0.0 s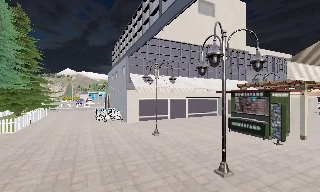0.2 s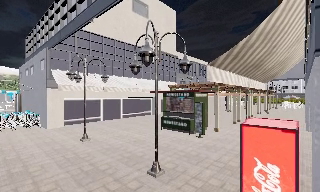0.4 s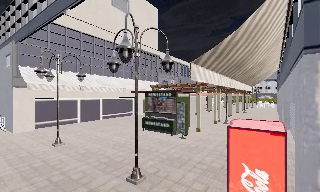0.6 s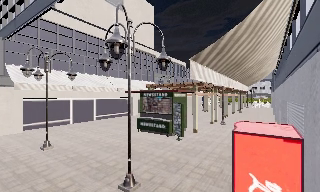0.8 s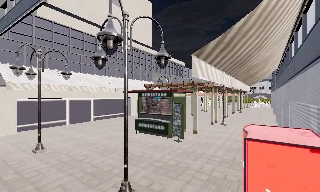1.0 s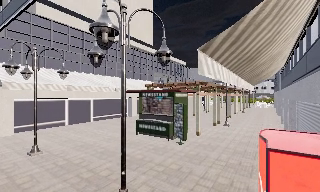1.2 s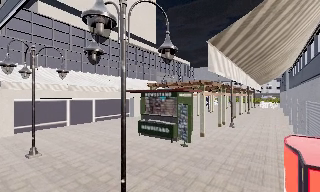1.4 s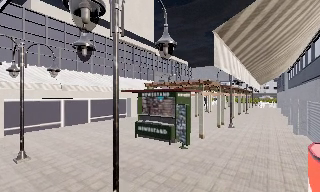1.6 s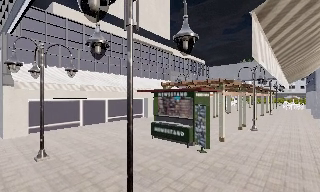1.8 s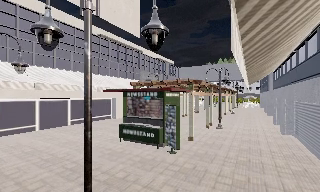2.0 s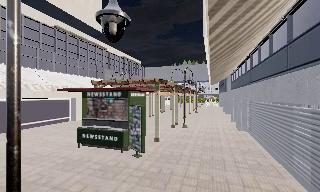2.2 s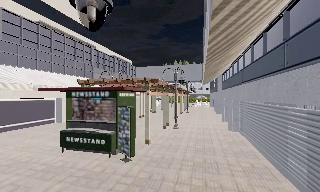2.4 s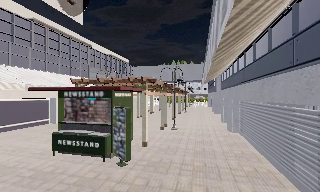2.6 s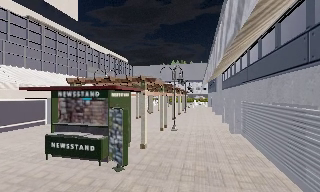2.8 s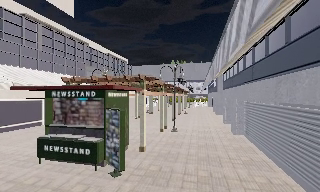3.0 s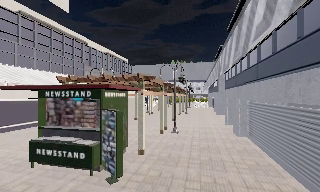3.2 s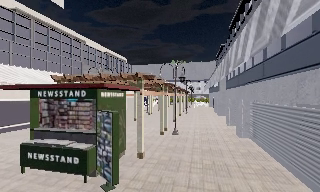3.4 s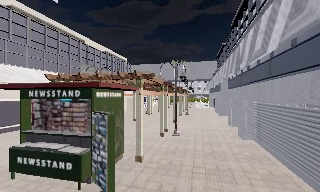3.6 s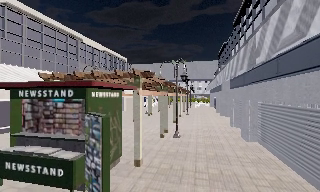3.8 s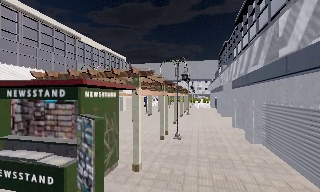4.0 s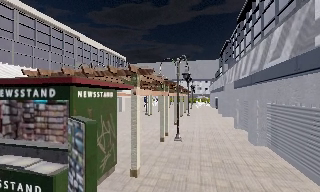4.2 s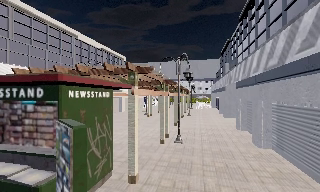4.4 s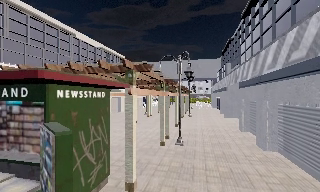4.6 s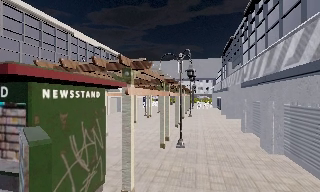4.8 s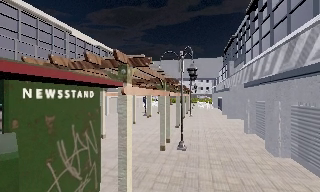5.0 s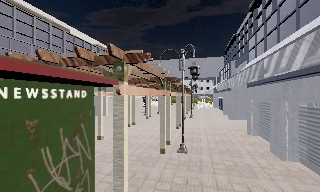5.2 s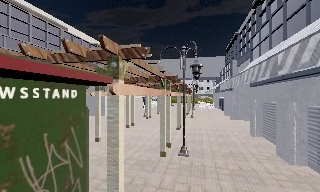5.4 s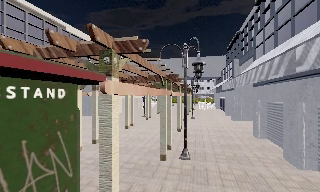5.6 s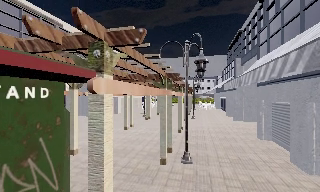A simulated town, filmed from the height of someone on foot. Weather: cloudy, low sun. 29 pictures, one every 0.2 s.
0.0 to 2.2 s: The camera swings to its right by about 50 degrees, and the scene slides to the left. It travels forward, about 4 m.
2.2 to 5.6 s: The camera travels forward, about 6 m, so what stands in front looms larger.
The film runs forward here.
